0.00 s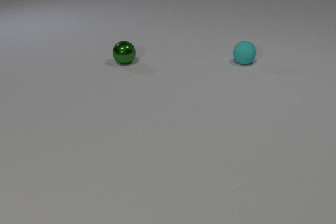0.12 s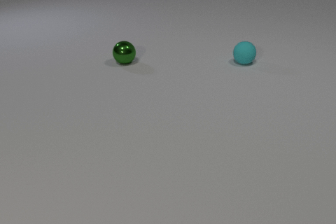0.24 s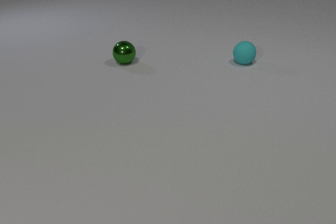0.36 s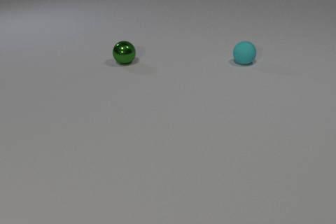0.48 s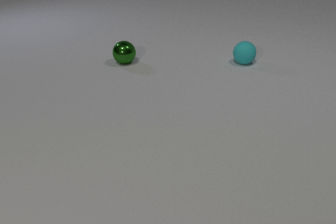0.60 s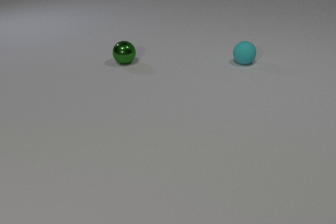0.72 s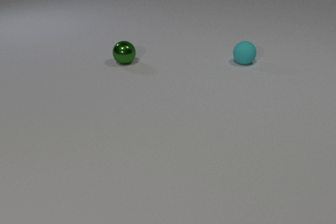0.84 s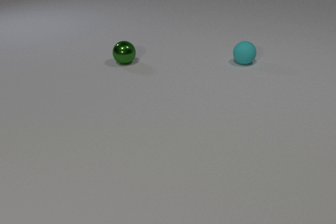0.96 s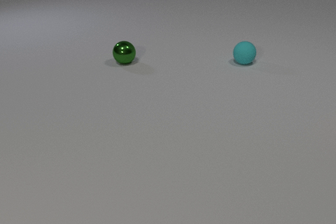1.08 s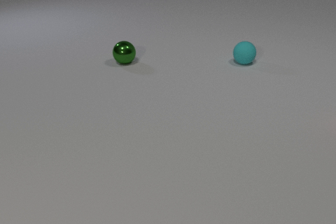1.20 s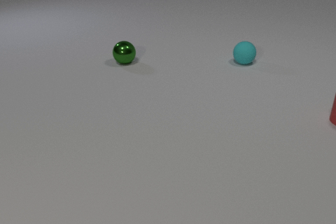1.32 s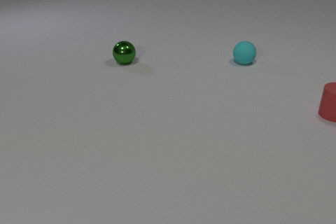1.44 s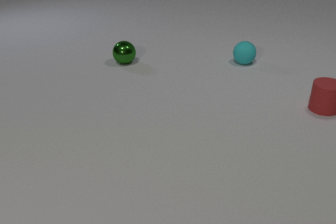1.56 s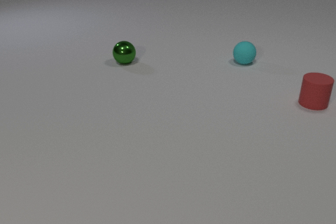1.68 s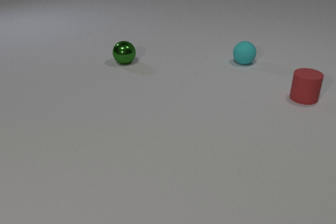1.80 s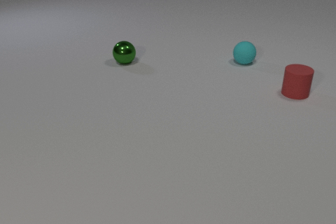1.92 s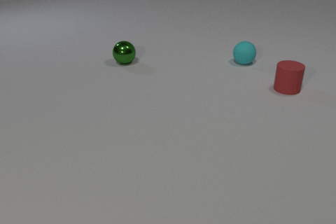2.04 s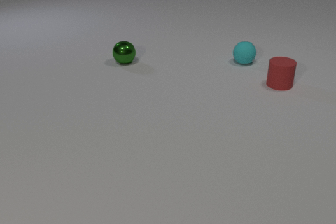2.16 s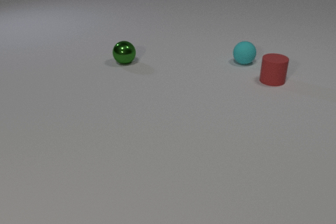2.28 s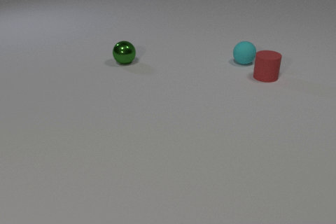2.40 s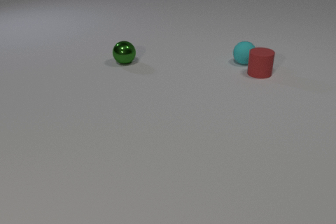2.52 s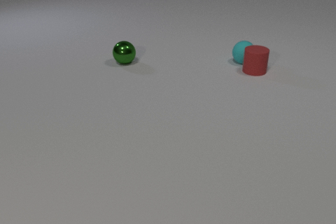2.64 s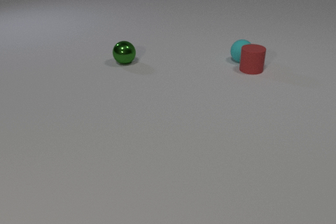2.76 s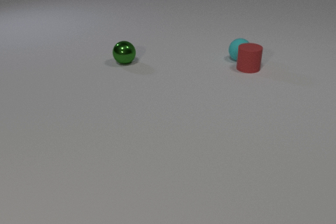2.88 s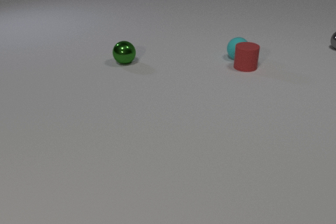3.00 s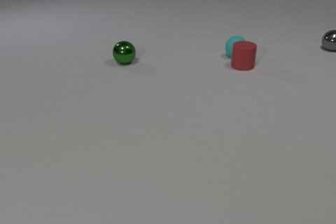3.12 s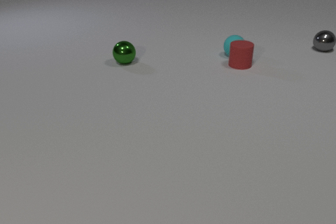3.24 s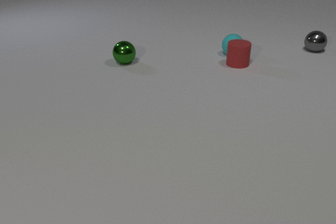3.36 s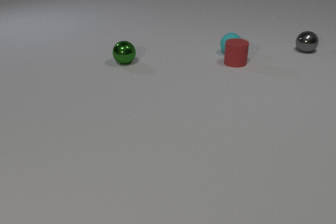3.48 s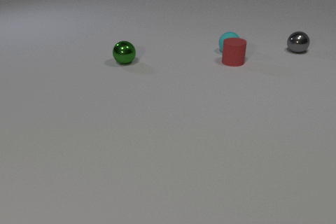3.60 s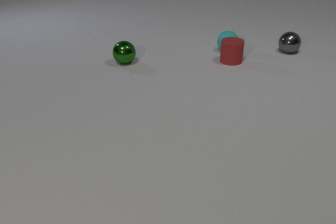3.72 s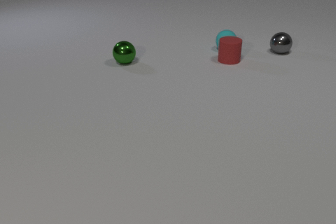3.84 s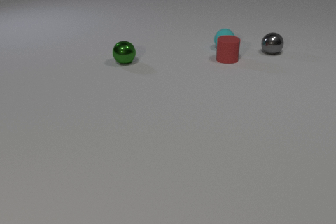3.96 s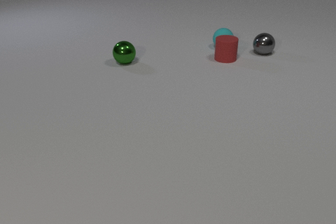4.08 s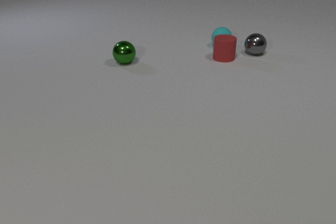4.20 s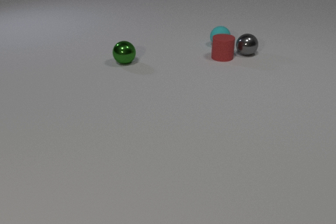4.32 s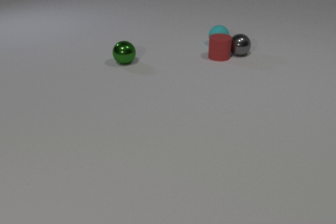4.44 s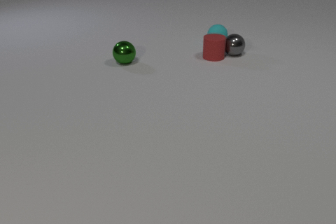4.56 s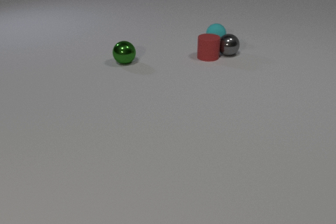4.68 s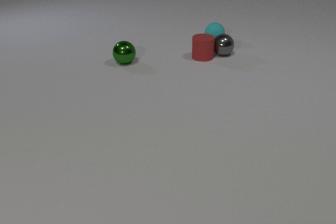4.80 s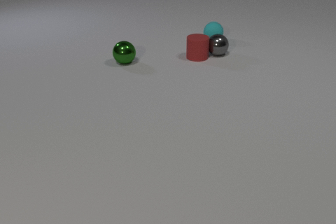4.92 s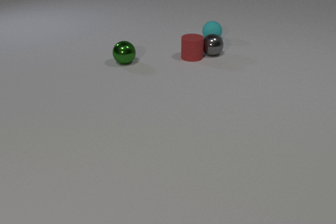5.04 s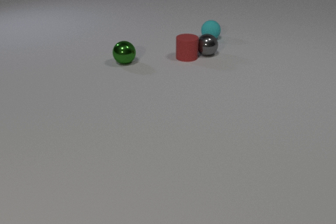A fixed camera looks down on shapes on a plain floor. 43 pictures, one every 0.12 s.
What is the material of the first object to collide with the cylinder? rubber.
How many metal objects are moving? 1.
Are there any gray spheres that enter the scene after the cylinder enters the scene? yes.
0.00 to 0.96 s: Next to nothing moves.
0.96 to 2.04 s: The red rubber cylinder comes in at the right edge, slides to the left and away from the camera.
2.04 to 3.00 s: The red rubber cylinder slides away from the camera and to the left. The cyan rubber sphere rolls away from the camera and to the left. The gray metal sphere comes in at the right edge, rolls to the left and toward the camera. The red rubber cylinder and the cyan rubber sphere collide.
3.00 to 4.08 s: The red rubber cylinder slides to the left and away from the camera. The cyan rubber sphere rolls away from the camera and to the left. The gray metal sphere rolls to the left and toward the camera.
4.08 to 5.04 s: The red rubber cylinder slides to the left. The cyan rubber sphere rolls away from the camera and to the left. The gray metal sphere rolls to the left. The red rubber cylinder and the gray metal sphere collide.
